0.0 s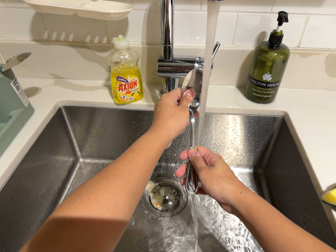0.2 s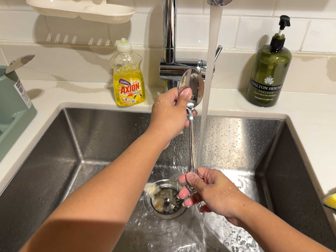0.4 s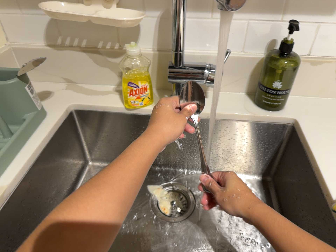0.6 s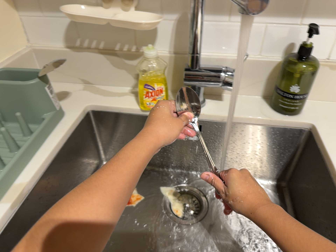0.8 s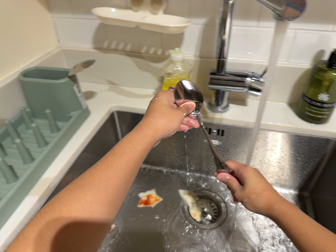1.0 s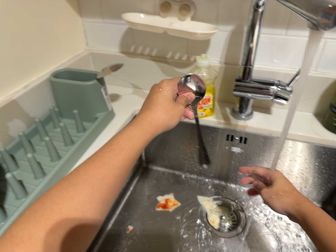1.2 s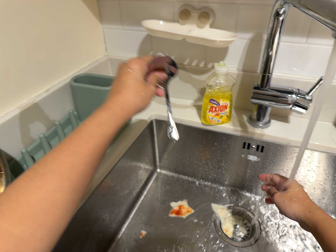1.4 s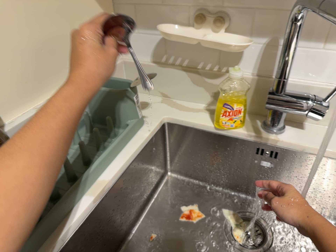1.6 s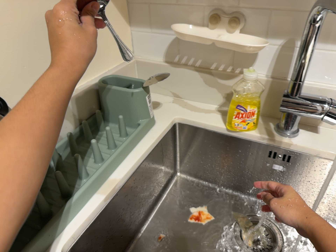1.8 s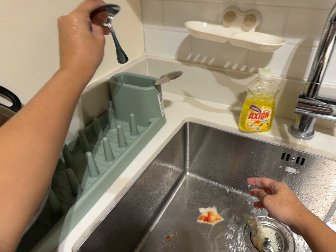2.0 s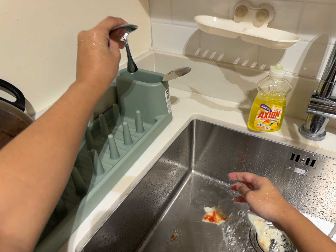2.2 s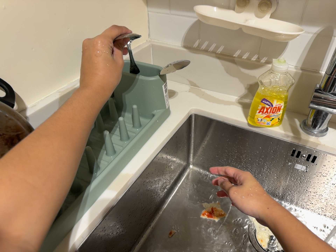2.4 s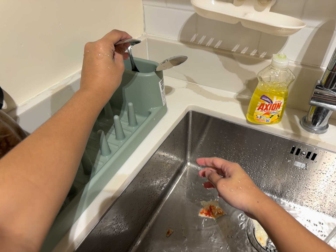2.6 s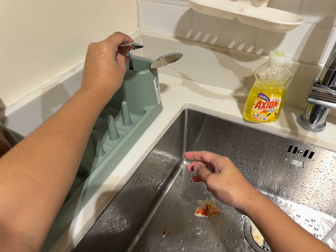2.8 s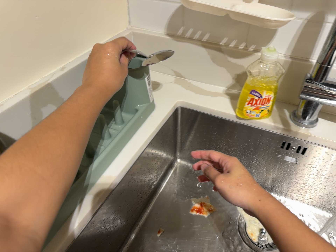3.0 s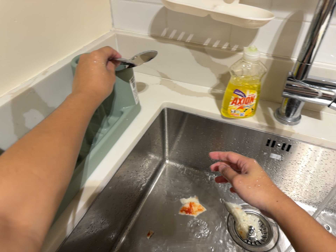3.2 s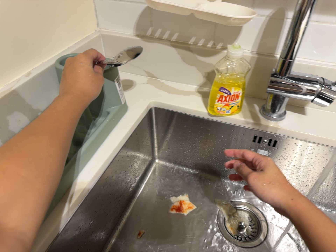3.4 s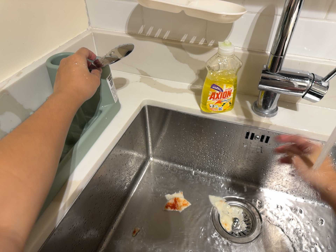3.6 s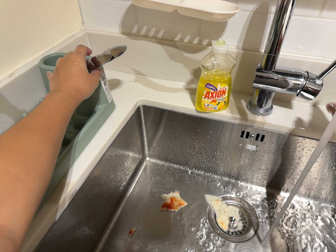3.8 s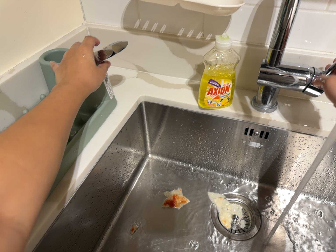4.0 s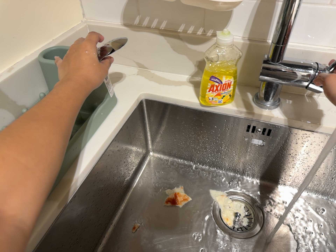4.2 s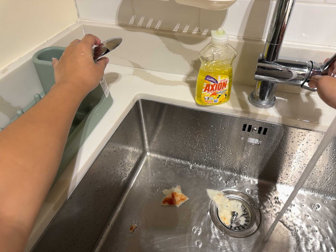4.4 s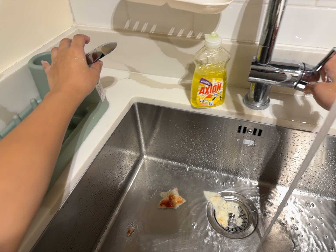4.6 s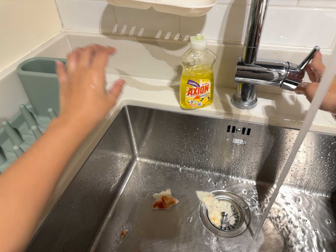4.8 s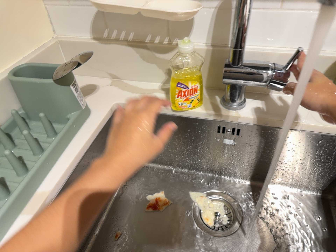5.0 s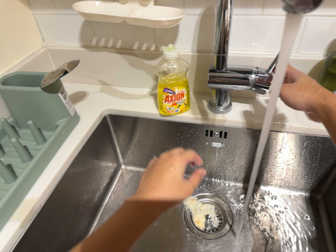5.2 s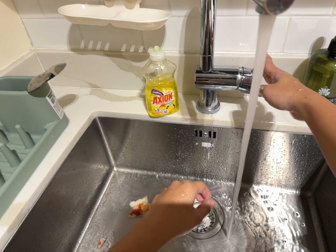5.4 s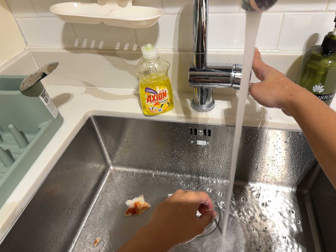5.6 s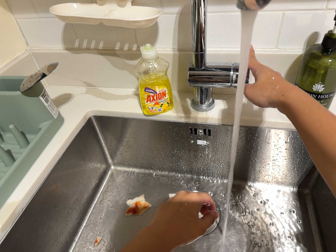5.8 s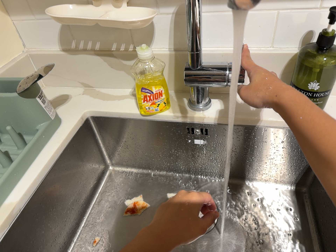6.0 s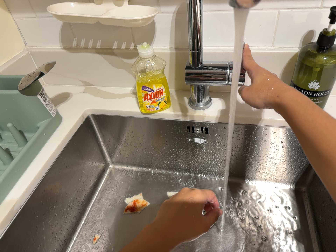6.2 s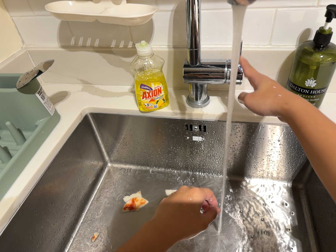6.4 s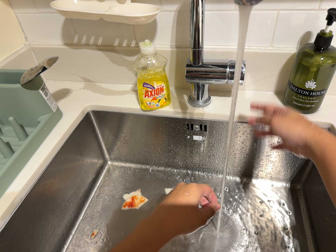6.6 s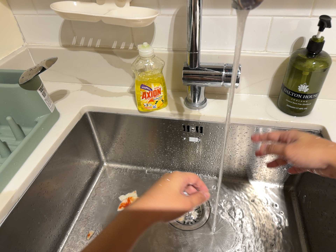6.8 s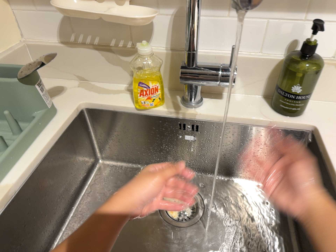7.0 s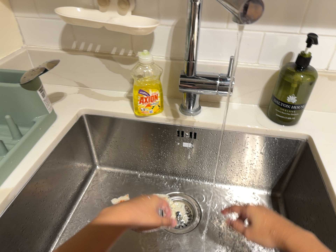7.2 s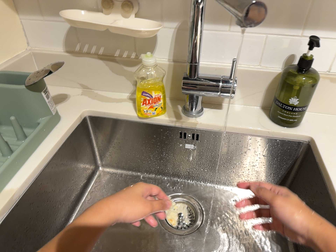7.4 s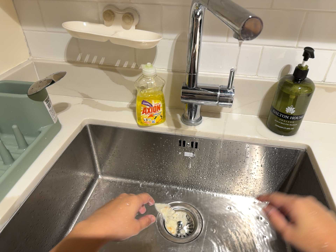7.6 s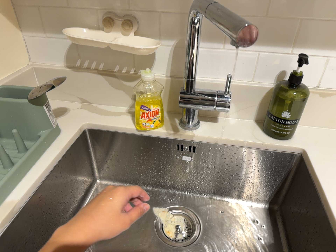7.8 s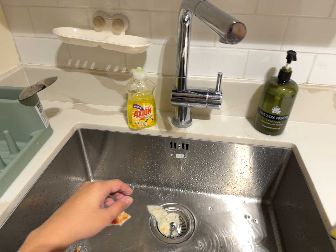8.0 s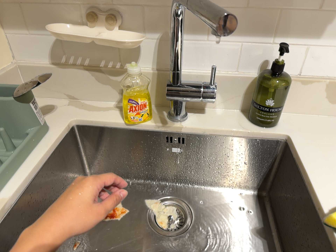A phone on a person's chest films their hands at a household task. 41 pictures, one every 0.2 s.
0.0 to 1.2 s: The scene slides to the right, as the camera pans about 15 degrees to its left. It travels to its left, about 6 cm, so close, fixed things drift to the right. It rolls about its line of sight by about 10 degrees, and the scene rotates clockwise.
1.2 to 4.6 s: The camera travels forward, about 10 cm, so what stands in front looms larger.
4.6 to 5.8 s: The camera travels to its right, about 8 cm, so close, fixed things drift to the left.
5.8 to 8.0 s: The camera travels backward, about 9 cm, so what stands in front gets smaller.
The film runs forward here.
